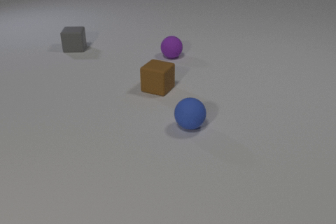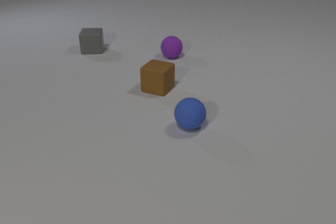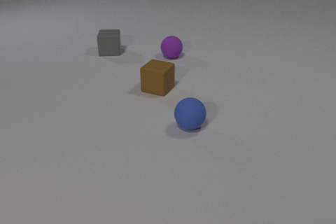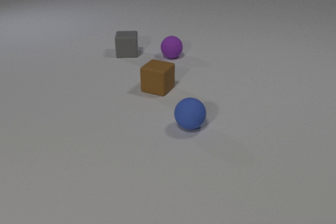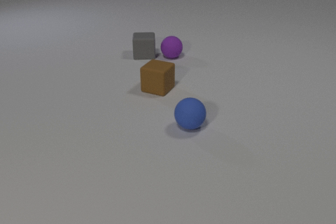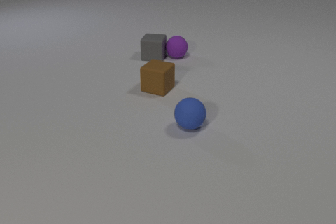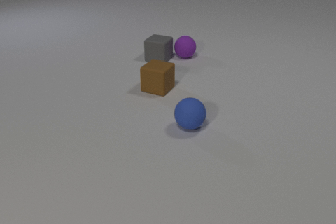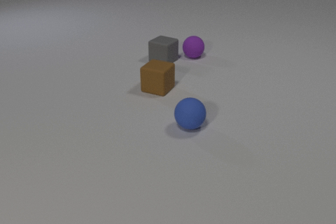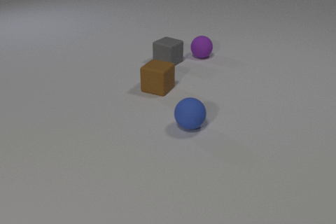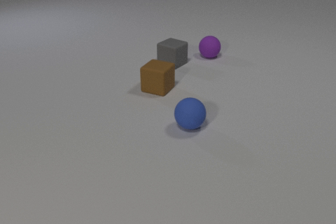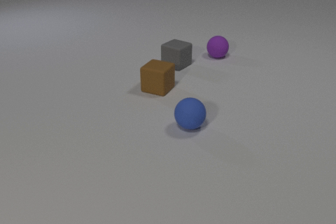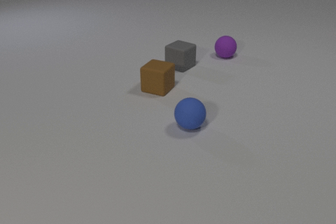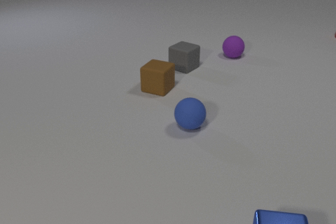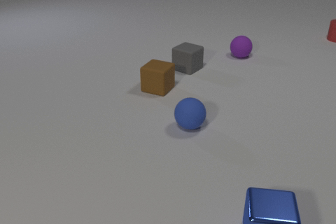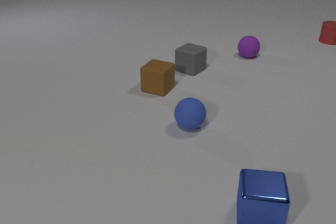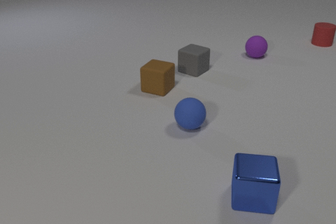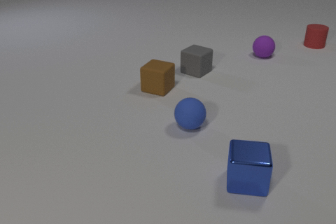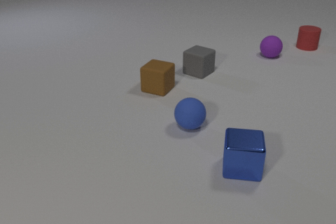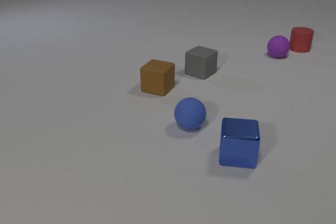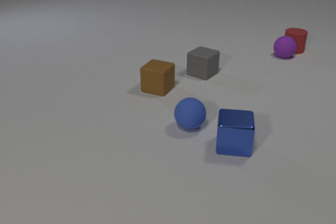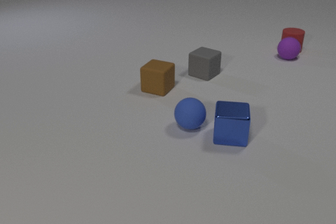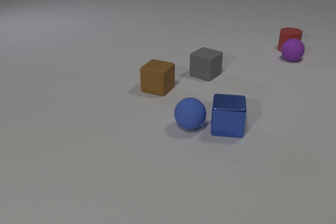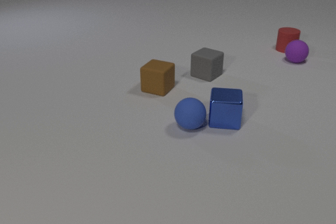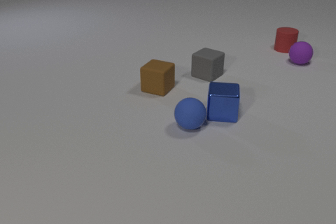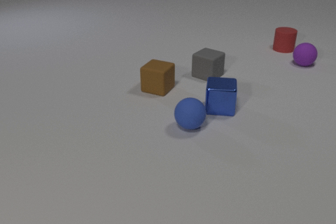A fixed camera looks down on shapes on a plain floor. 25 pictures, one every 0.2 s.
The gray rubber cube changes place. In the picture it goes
to the right.
The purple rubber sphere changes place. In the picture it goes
to the right.
0.0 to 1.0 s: The gray rubber cube slides to the right and toward the camera. The purple rubber sphere rolls to the right. The gray rubber cube and the purple rubber sphere collide.
1.0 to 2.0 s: The gray rubber cube slides to the right and toward the camera, spins so that its near face slides to the left, clockwise seen from above. The purple rubber sphere rolls to the right.
2.0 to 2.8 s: The gray rubber cube slides to the right and toward the camera. The purple rubber sphere rolls to the right. The blue metal cube comes in at the bottom edge, slides away from the camera. The red rubber cylinder comes in at the right edge, slides toward the camera and to the left.
2.8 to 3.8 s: The gray rubber cube slides to the right and toward the camera. The purple rubber sphere rolls to the right. The blue metal cube slides away from the camera. The red rubber cylinder slides toward the camera and to the left. The purple rubber sphere and the red rubber cylinder collide.
3.8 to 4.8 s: The gray rubber cube slides to the right. The purple rubber sphere rolls to the right and toward the camera. The blue metal cube slides away from the camera. The red rubber cylinder slides to the left.
How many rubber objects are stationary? 2.
What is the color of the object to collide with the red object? purple.
How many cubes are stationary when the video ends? 2.
